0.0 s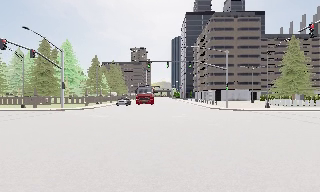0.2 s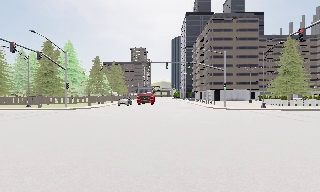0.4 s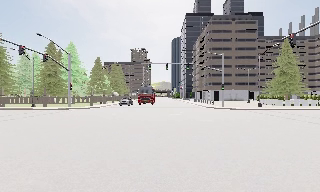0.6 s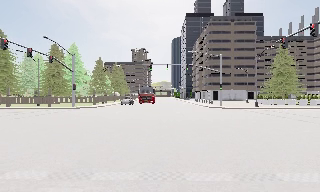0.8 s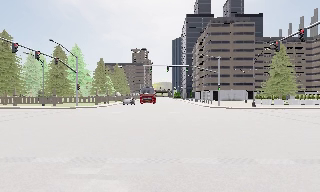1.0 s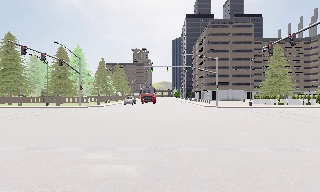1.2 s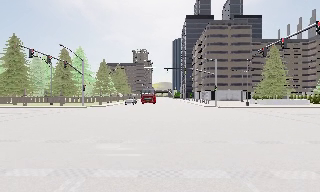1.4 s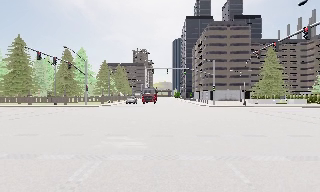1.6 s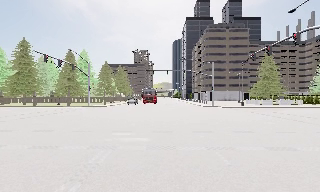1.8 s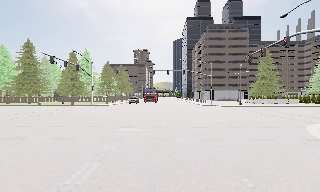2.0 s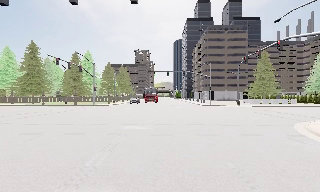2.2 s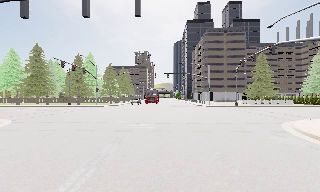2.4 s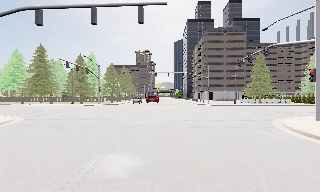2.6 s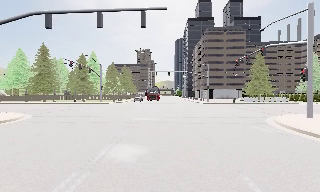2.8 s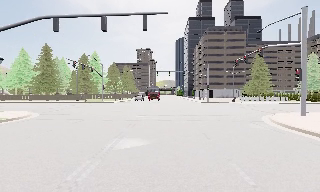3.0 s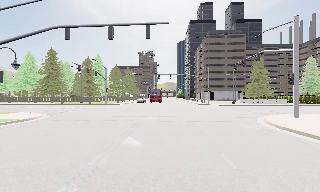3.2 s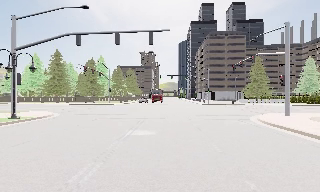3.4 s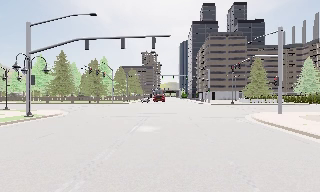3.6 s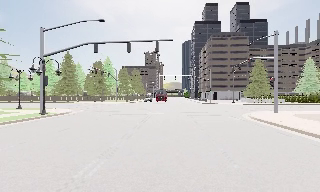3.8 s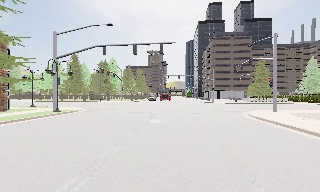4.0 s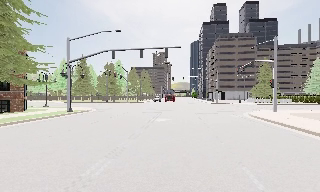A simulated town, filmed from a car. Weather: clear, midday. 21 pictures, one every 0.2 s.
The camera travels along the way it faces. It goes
backward.
0.0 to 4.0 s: The camera travels backward, about 18 m, so what stands in front gets smaller.
The film runs backward here.
